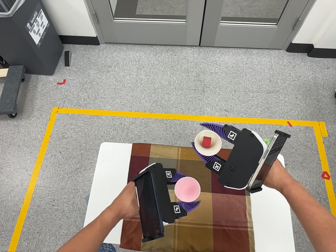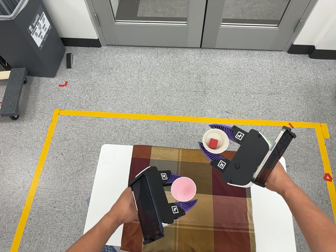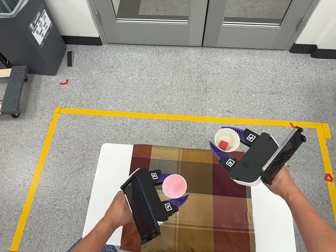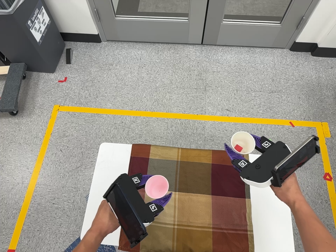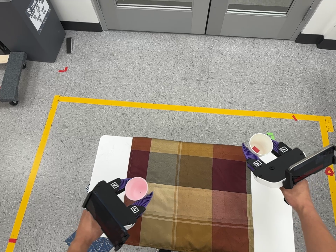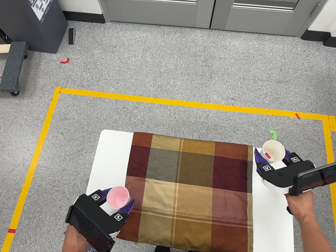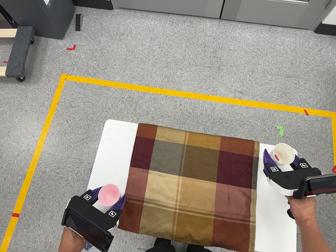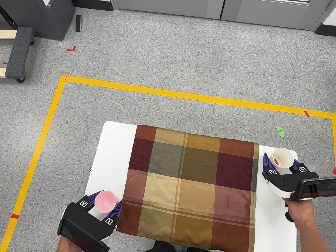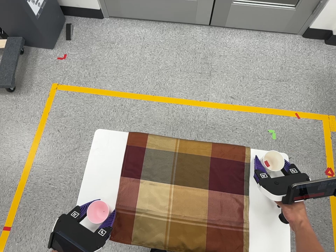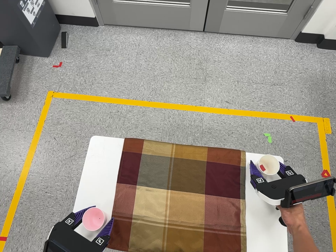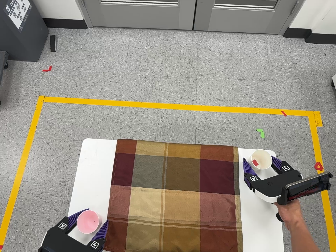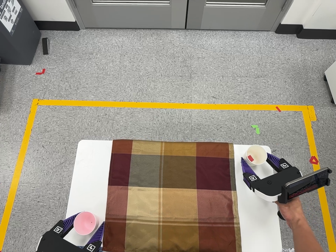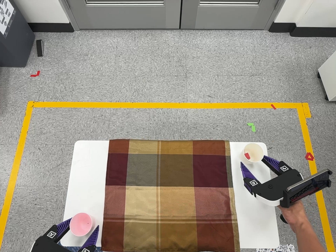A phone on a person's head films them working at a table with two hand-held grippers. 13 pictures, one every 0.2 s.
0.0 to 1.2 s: The camera travels forward and toward the top of its view, about 7 cm, so what stands in front looms larger.
1.2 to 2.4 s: The camera travels to its right, about 5 cm, so close, fixed things drift to the left. It rolls about its line of sight by about 10 degrees, and the scene rotates counterclockwise.
The film runs backward here.
